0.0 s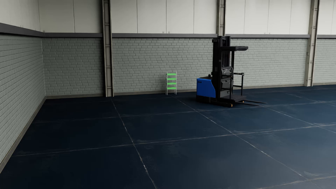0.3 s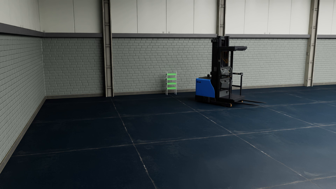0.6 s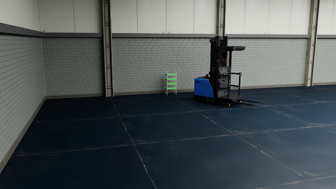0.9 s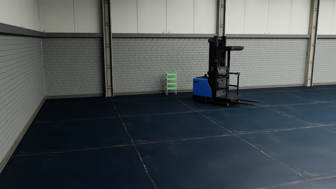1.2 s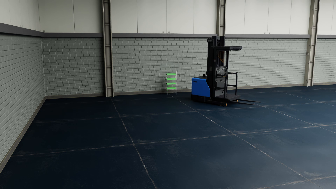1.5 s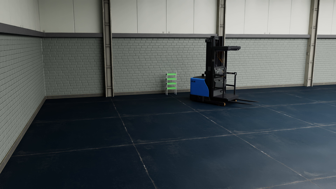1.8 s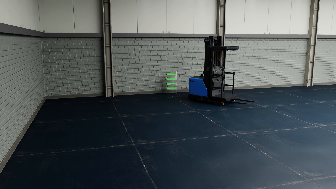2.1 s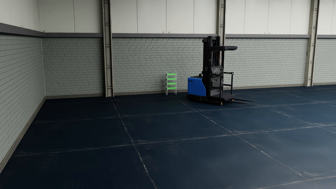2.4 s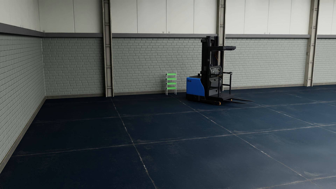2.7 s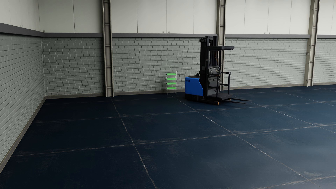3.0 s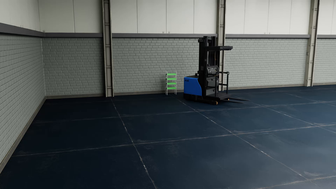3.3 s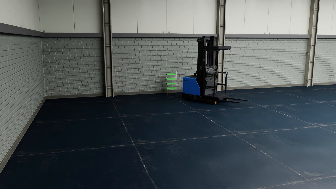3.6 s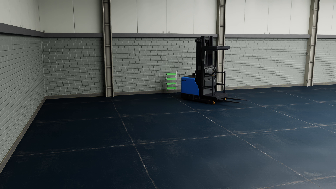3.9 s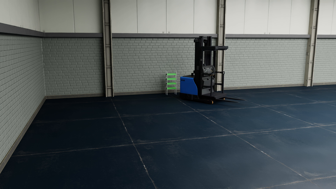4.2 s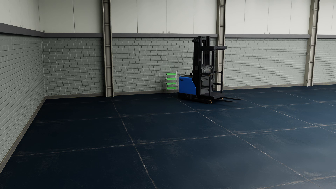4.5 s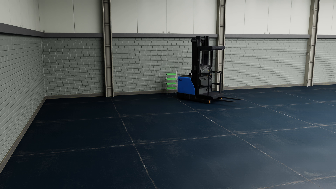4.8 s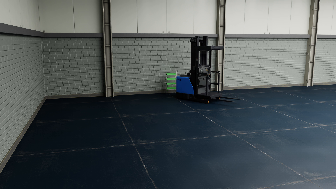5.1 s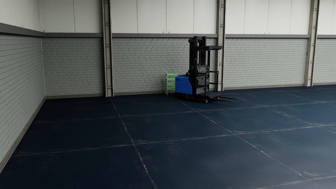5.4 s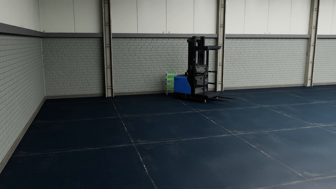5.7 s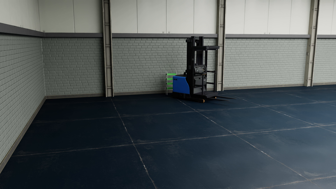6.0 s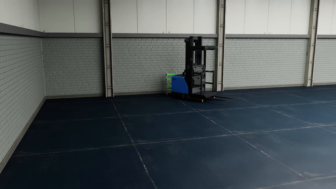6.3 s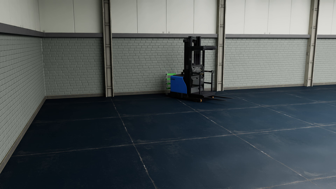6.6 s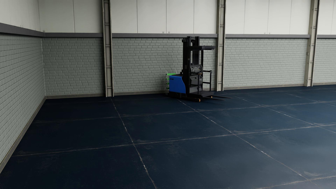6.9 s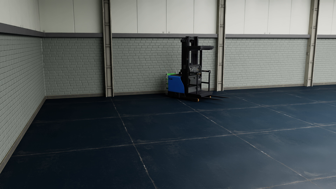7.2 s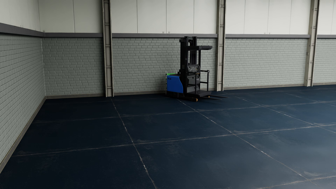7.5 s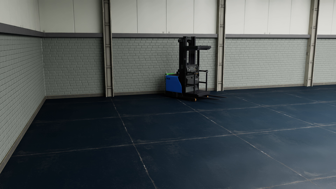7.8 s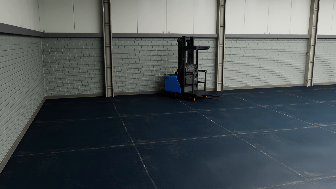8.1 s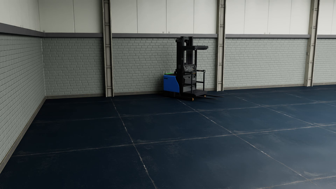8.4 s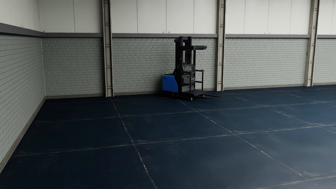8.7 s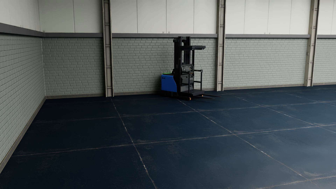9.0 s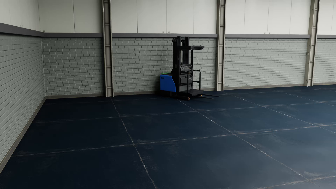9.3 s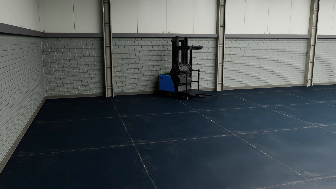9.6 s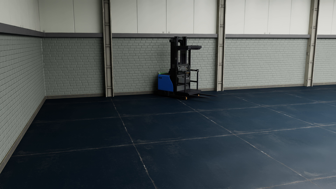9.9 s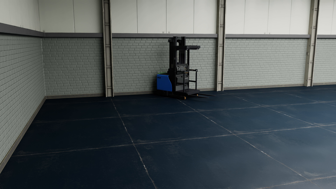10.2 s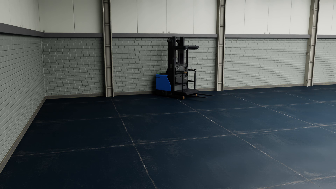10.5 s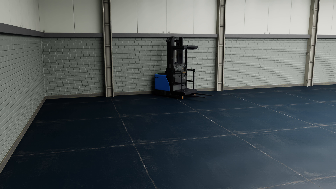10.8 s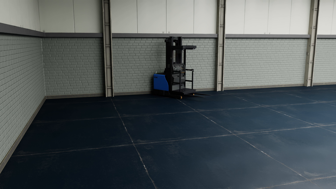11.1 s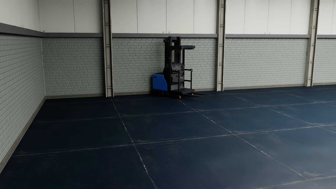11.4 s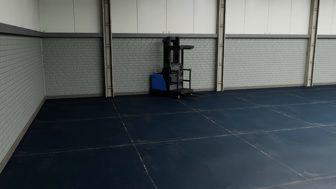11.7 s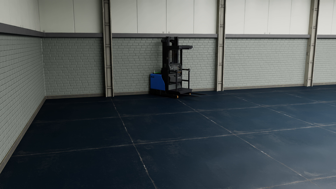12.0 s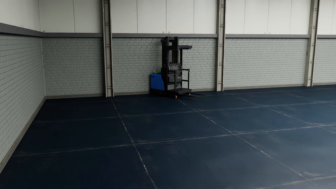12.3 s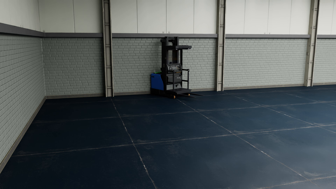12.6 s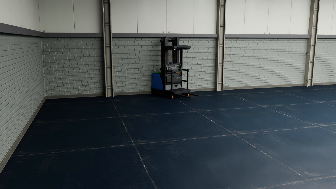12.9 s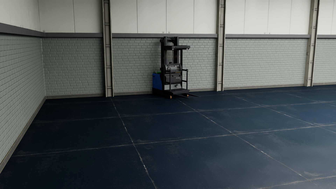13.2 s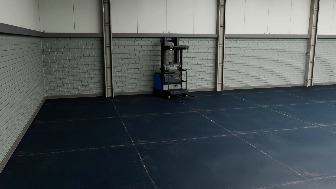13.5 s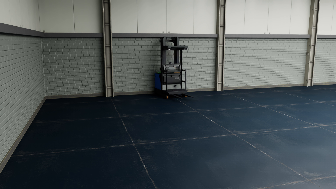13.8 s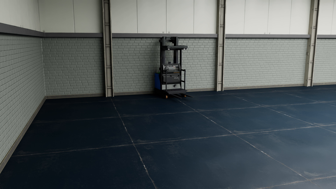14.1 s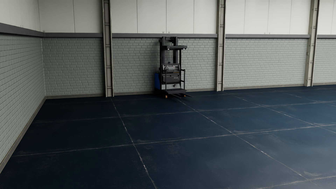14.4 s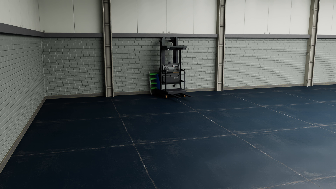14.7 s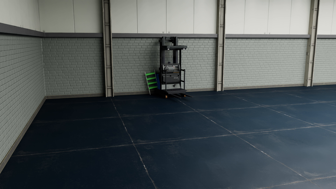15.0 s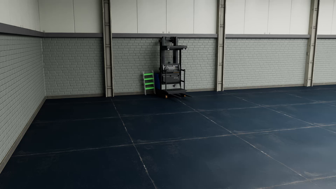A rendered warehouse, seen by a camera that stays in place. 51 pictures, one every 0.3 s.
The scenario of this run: A forklift runs into an object in its way.
